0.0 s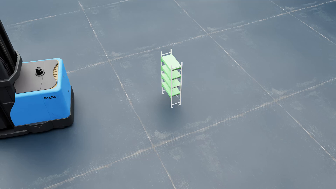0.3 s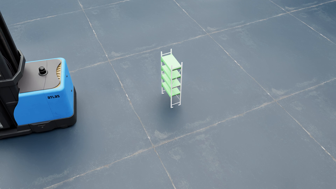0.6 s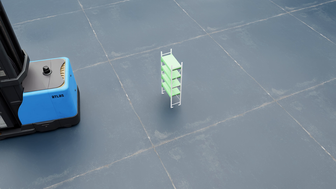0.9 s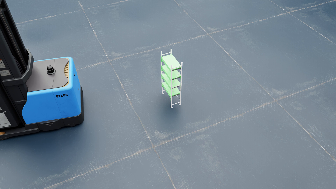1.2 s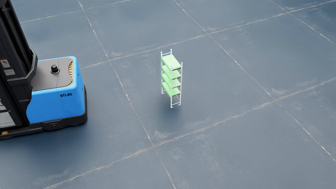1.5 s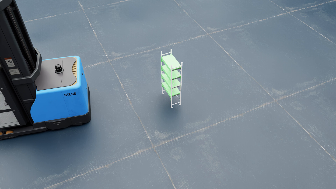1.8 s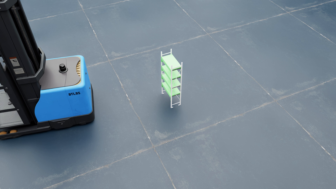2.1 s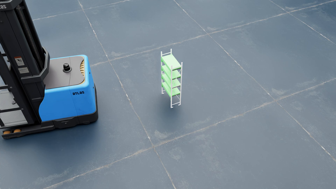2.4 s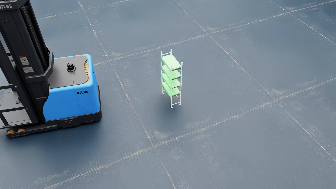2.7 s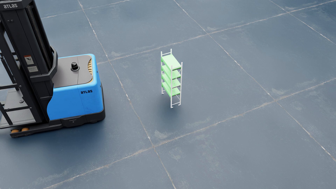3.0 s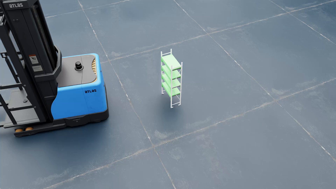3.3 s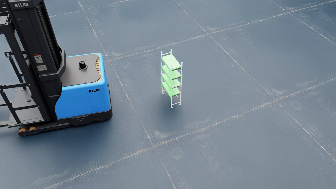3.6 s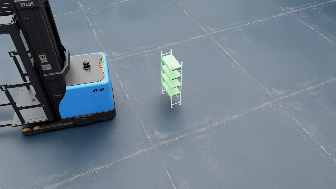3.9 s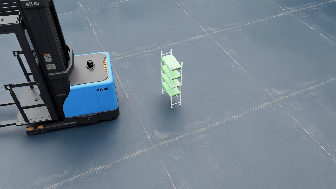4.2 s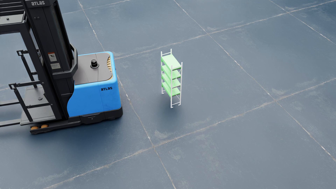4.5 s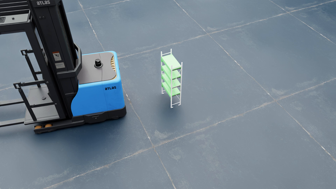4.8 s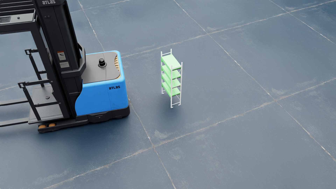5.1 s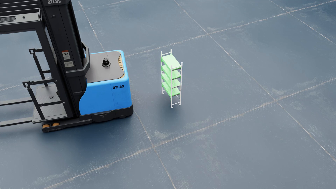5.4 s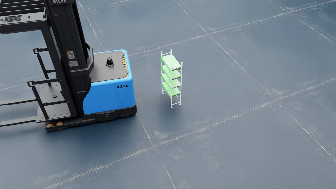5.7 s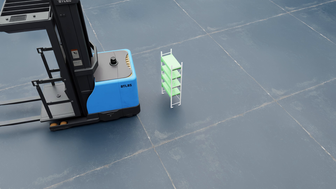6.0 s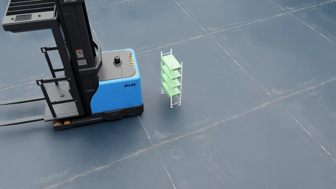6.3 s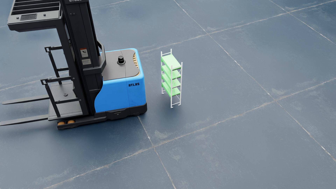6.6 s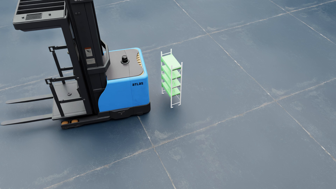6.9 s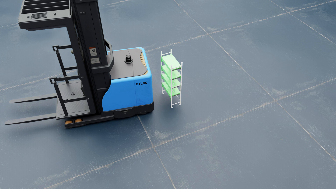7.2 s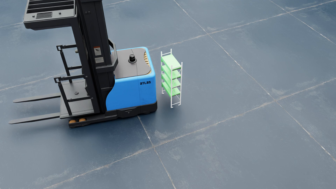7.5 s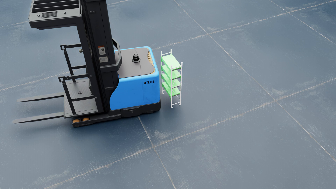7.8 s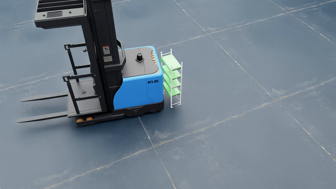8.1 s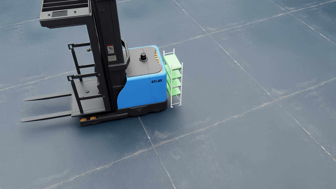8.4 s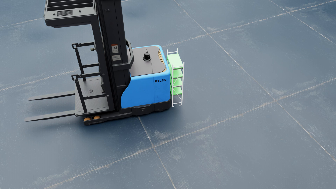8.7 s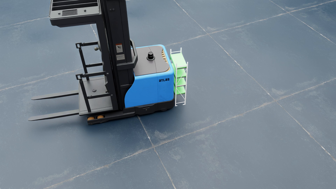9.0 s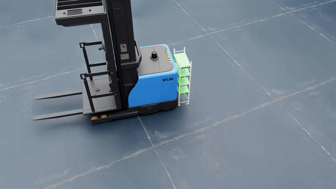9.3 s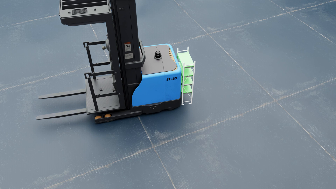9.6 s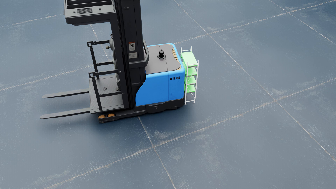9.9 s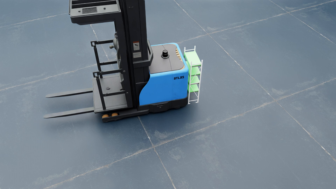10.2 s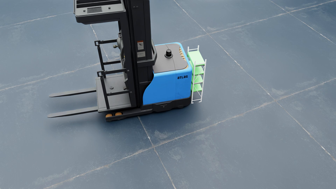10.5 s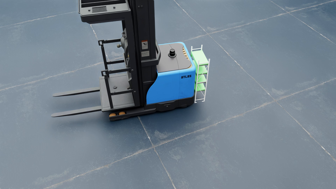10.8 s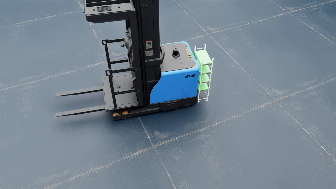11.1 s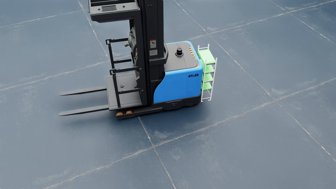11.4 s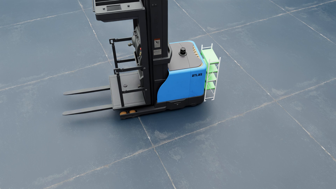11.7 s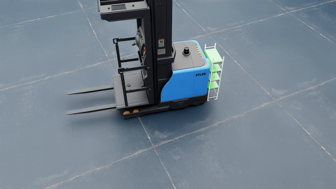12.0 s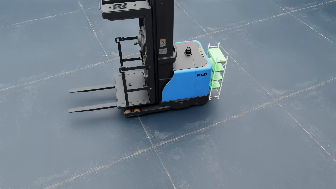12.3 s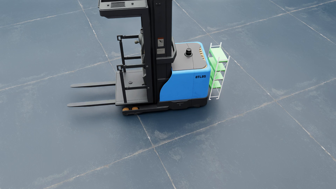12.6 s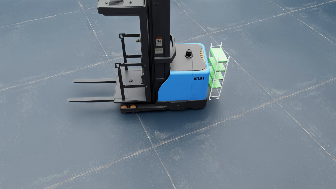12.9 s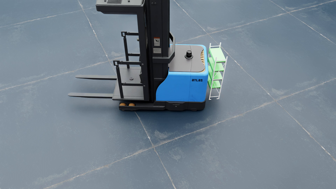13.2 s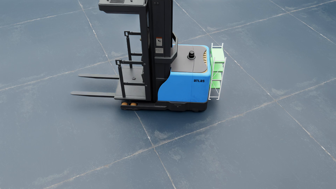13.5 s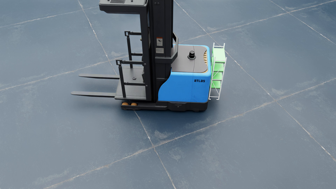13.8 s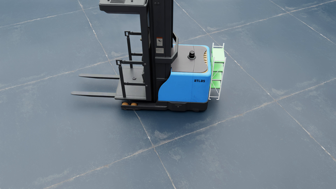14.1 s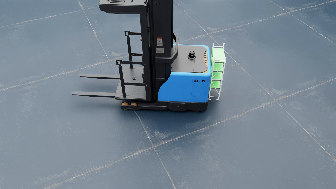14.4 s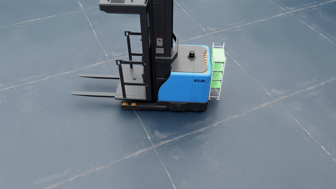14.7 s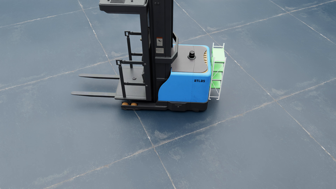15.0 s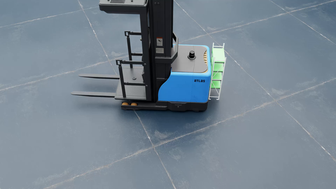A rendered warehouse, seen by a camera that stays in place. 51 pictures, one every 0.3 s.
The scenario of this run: A forklift runs into an object in its way.
